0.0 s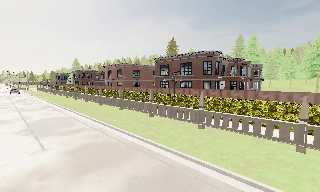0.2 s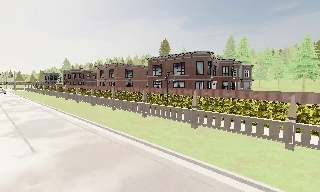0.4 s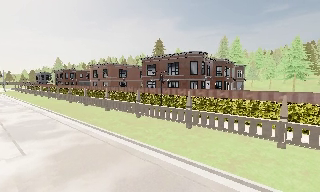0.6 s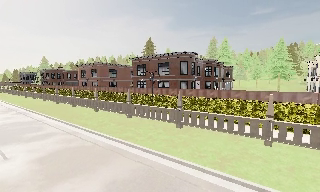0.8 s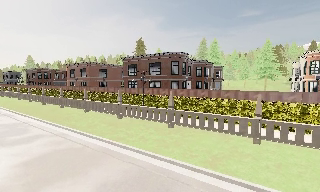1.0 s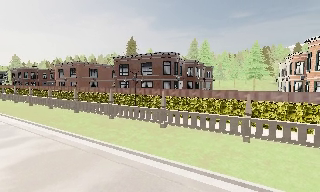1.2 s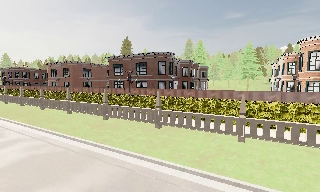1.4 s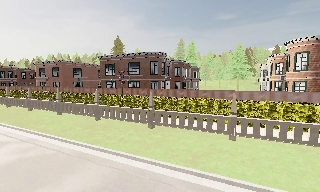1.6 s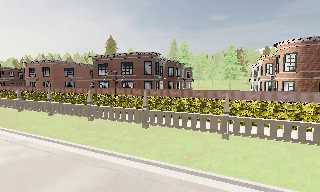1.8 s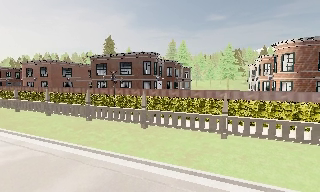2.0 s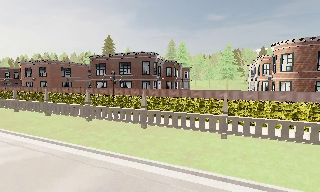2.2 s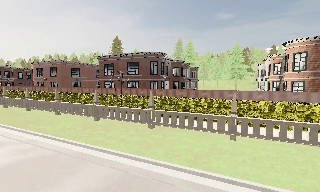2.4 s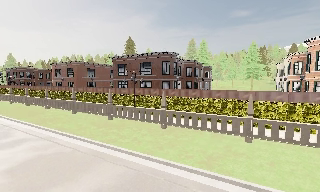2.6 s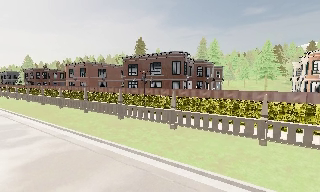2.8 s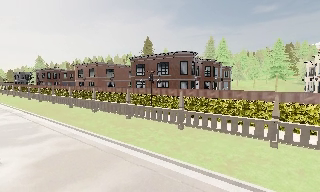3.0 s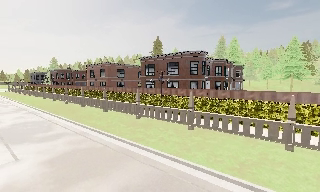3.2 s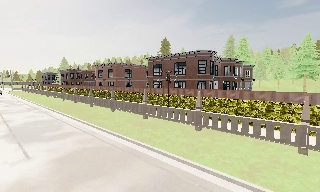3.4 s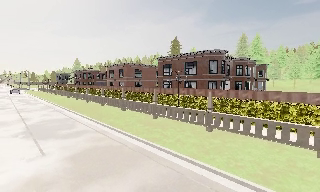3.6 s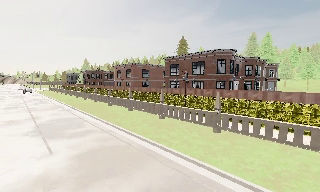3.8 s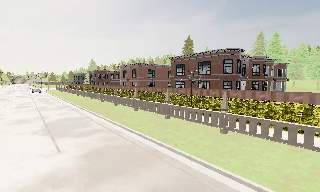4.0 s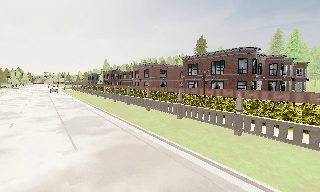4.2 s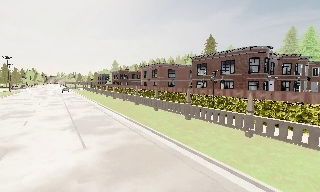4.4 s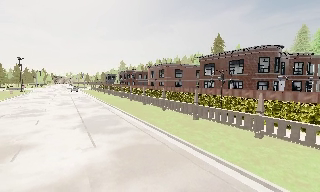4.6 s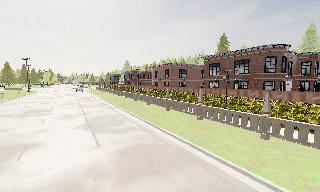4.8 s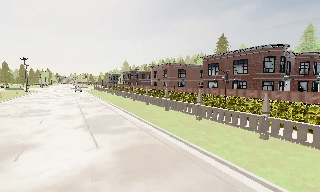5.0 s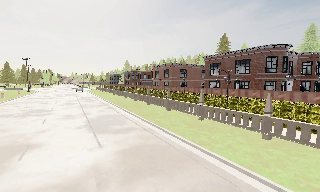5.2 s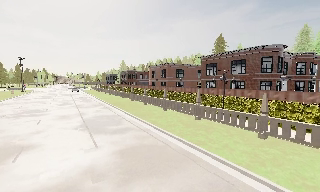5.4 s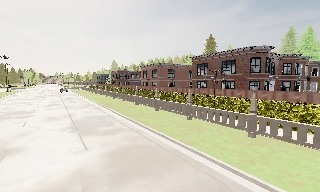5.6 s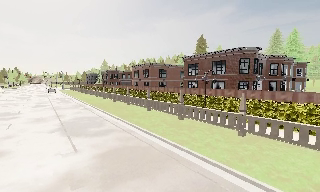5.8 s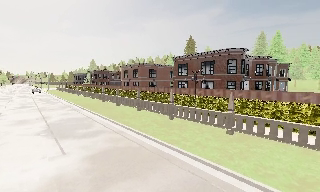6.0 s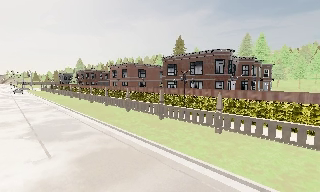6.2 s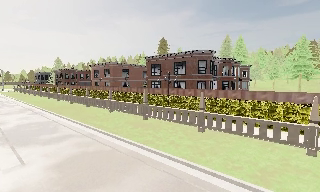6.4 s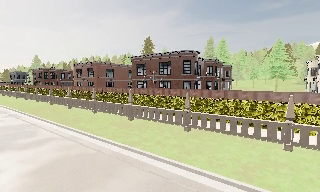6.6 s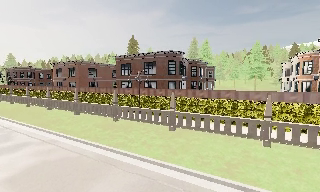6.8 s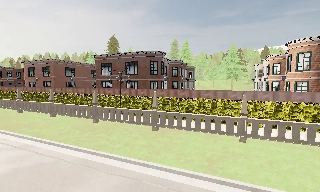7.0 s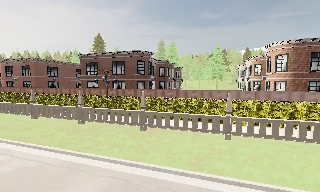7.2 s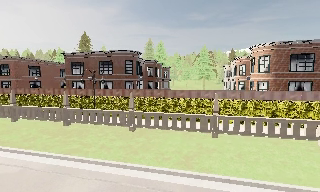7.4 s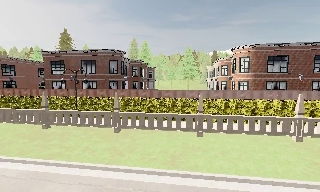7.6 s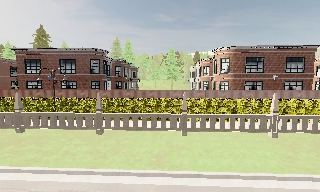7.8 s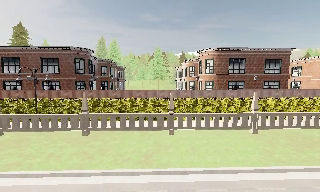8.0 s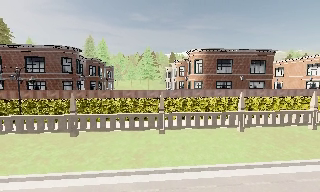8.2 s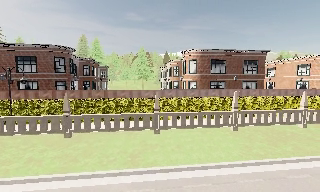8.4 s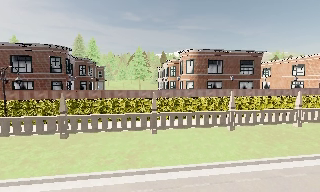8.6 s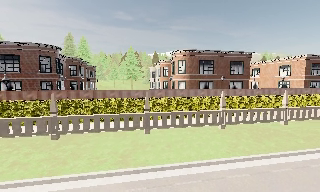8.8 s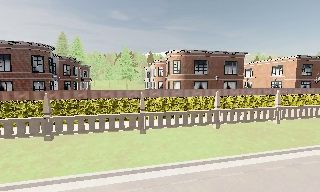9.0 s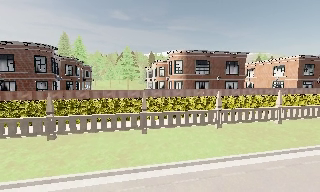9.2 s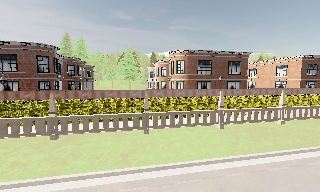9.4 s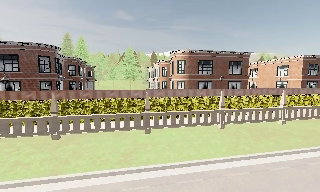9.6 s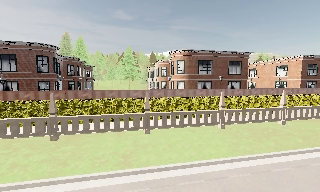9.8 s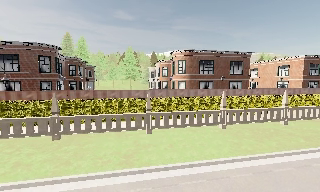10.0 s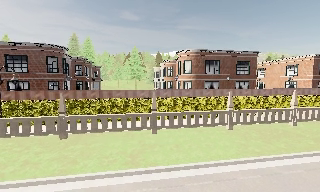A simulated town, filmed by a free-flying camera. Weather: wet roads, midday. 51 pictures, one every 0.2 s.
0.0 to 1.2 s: The scene slides to the left, as the camera pans about 15 degrees to its right.
1.2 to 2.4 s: The camera shifts only a little, or ends up much as it began.
2.4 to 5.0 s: The camera pans to its left, which is counterclockwise from overhead, by about 30 degrees.
5.0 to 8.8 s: The camera swings to its right by about 75 degrees, and the scene slides to the left. It travels to its left, about 0.5 m.
8.8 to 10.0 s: The camera shifts only a little, or ends up much as it began.
The film runs forward here.
